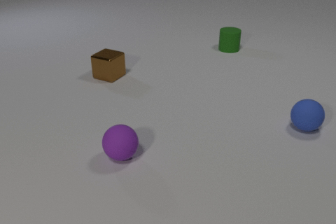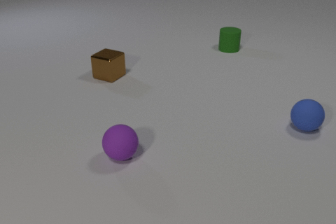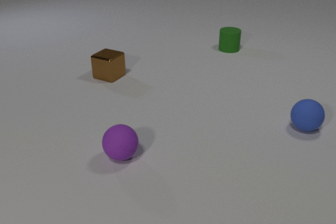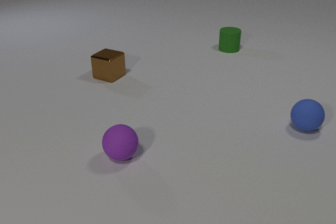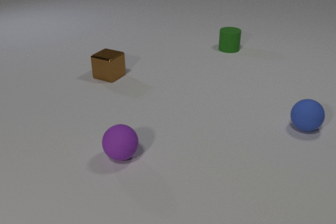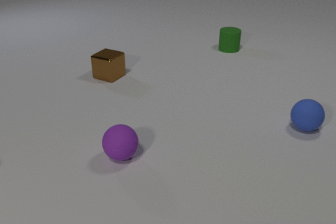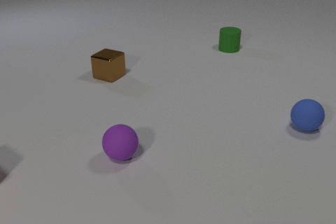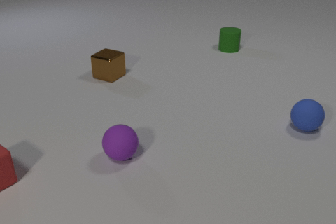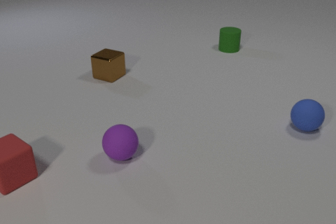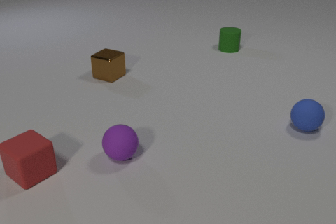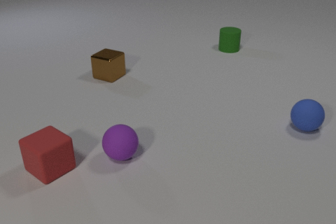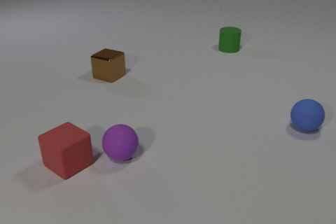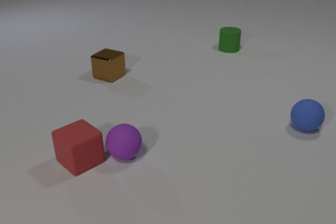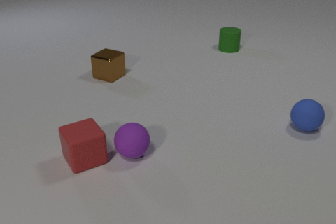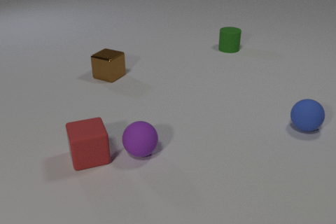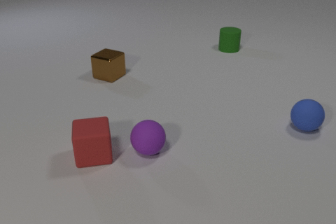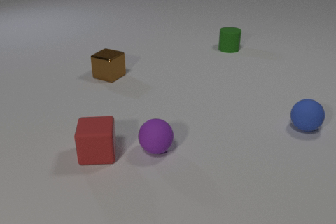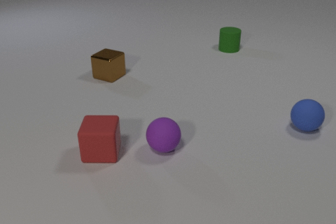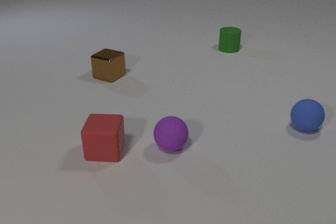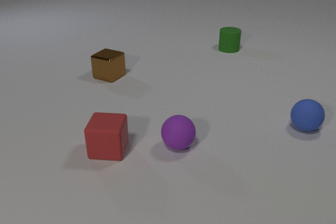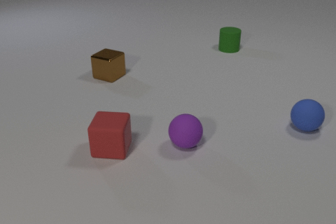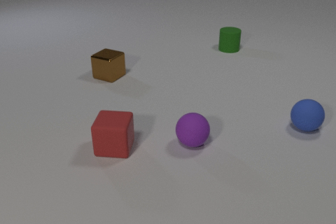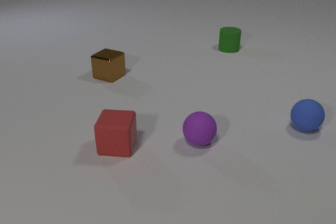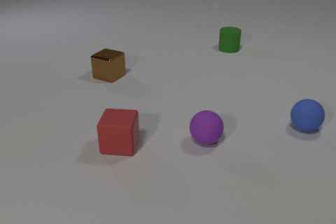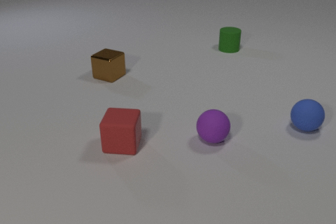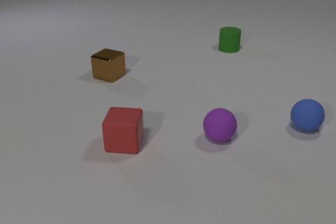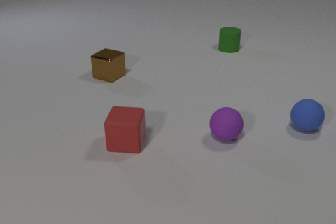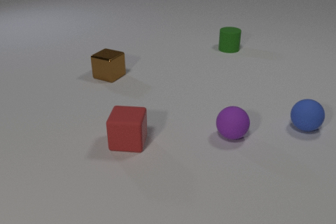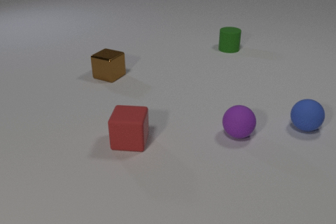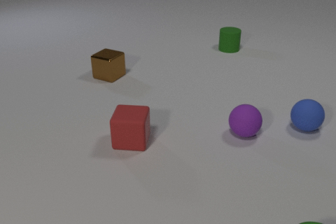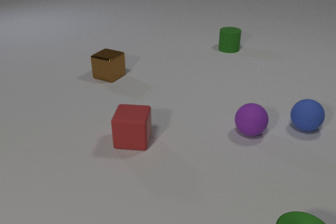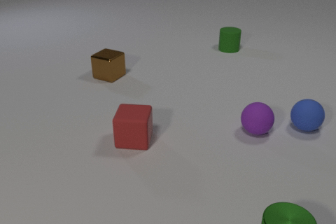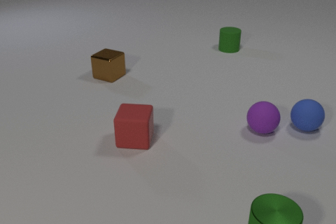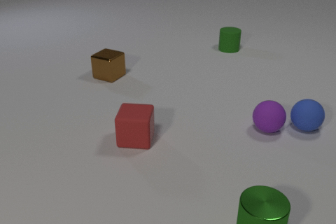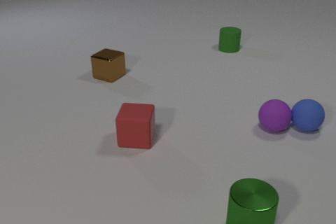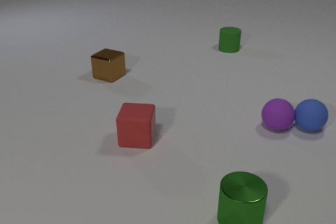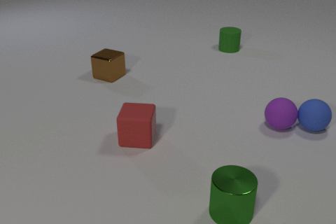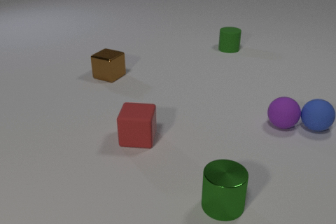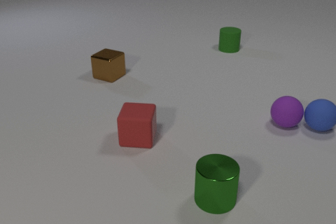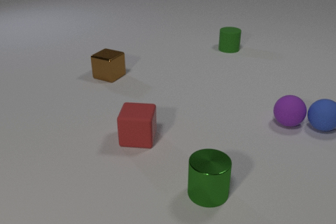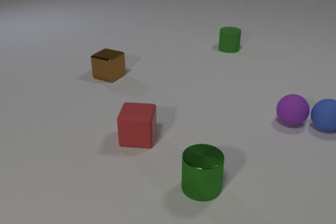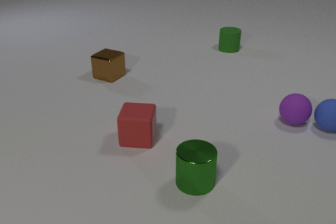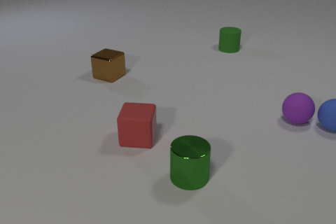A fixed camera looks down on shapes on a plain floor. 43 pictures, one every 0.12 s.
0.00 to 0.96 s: The red rubber cube comes in at the left edge, slides to the right.
0.96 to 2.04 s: The red rubber cube slides to the right, spins so that its near face slides to the left, clockwise seen from above. The purple rubber sphere rolls to the right. The red rubber cube and the purple rubber sphere collide.
2.04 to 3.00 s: The red rubber cube slides to the right and away from the camera. The purple rubber sphere rolls to the right.
3.00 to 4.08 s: The red rubber cube slides to the right and away from the camera. The purple rubber sphere rolls to the right and away from the camera. The green metal cylinder comes in at the bottom edge, slides to the left and away from the camera. The purple rubber sphere and the blue rubber sphere collide.
4.08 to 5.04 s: The purple rubber sphere rolls away from the camera and to the right. The green metal cylinder slides away from the camera and to the left. The blue rubber sphere rolls to the right and away from the camera.
How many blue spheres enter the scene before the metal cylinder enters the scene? 0.
How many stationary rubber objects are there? 1.
Are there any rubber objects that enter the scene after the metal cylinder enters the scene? no.
